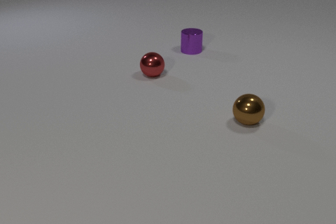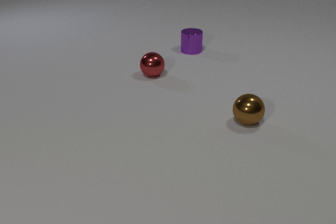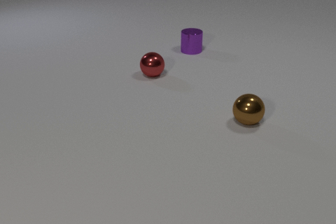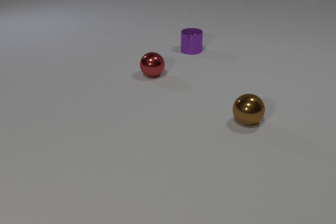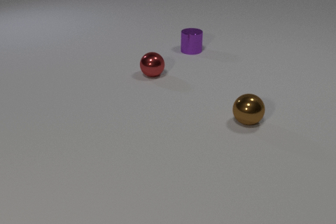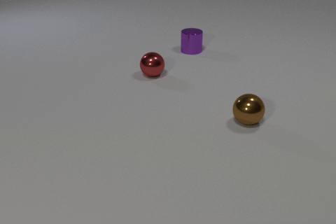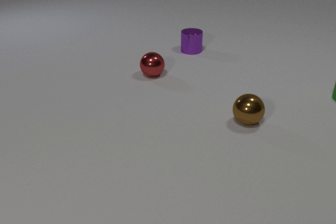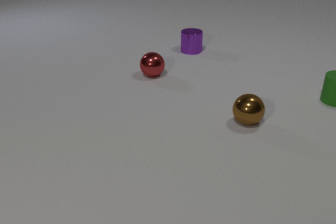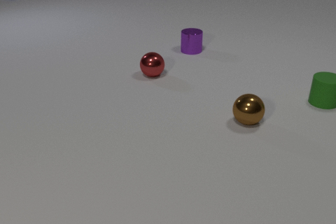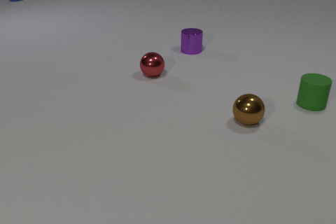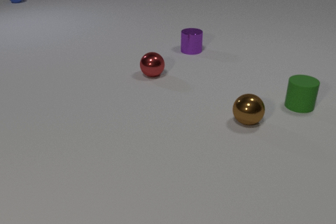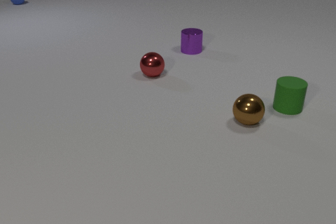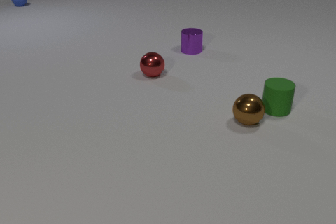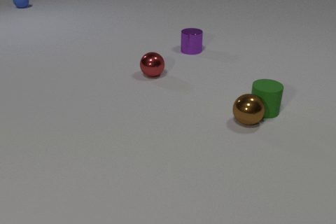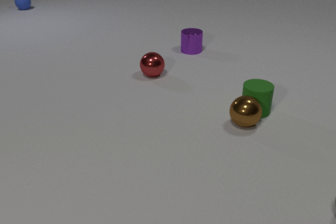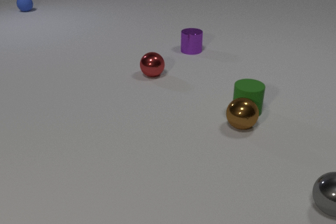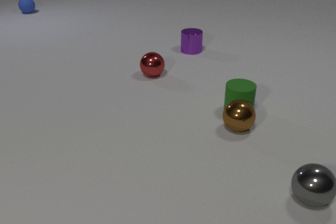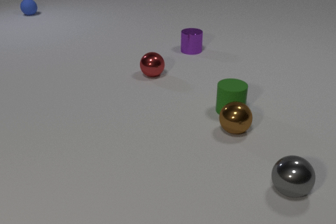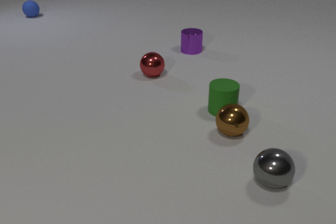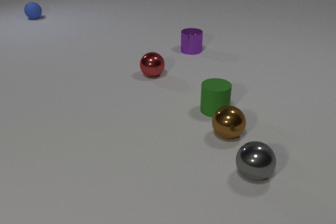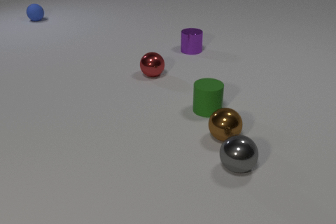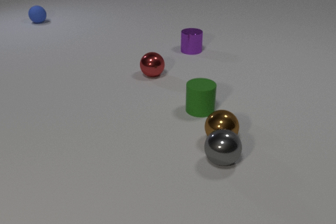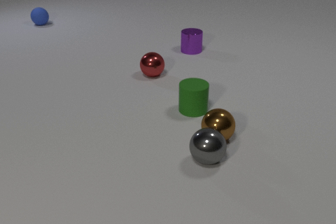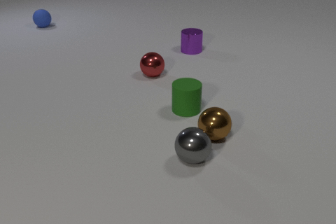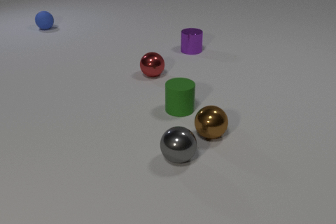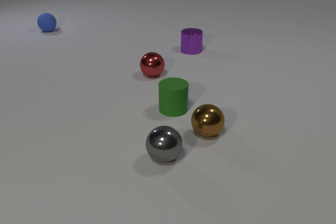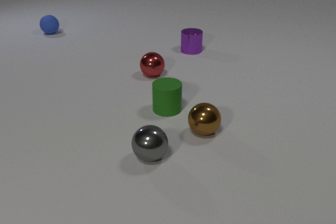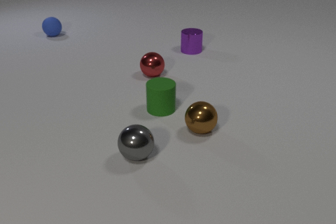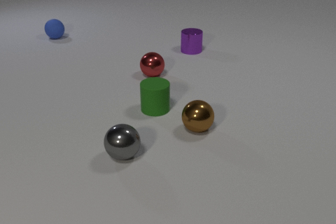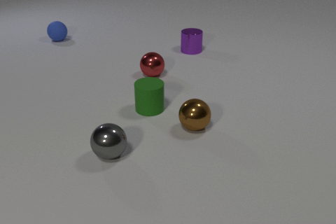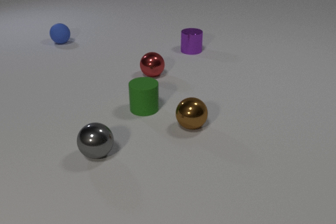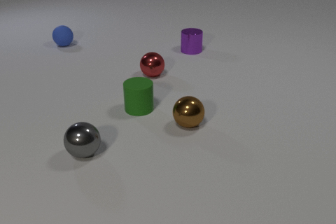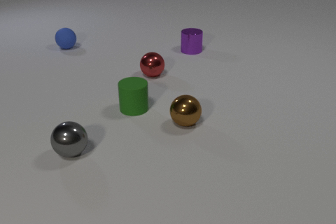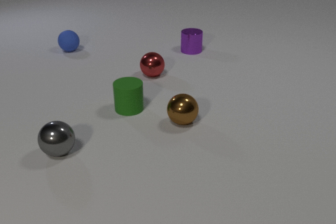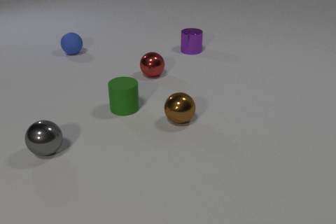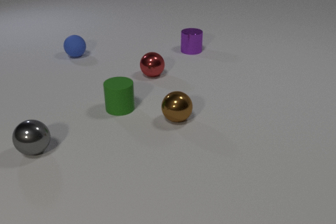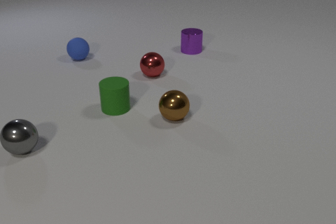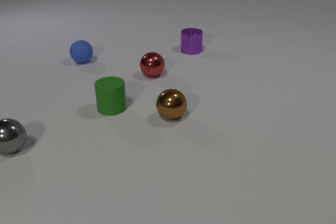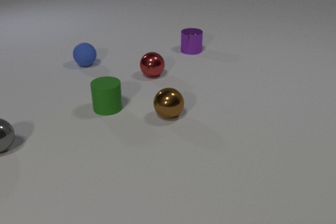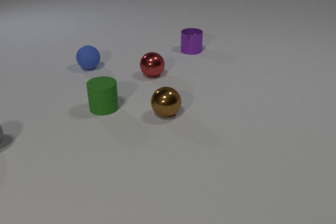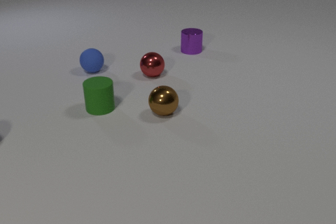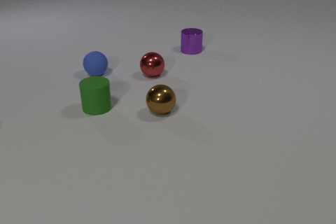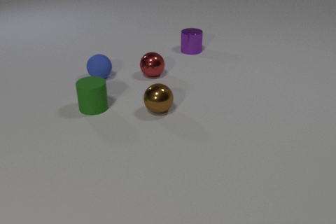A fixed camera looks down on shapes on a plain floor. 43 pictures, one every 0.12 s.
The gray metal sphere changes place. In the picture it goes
to the left.
The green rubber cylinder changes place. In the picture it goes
to the left.
0.00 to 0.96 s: The green rubber cylinder comes in at the right edge, slides to the left and toward the camera.
0.96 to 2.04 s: The green rubber cylinder slides to the left and toward the camera. The brown metal sphere rolls toward the camera and to the left. The blue rubber sphere rolls toward the camera. The gray metal sphere comes in at the right edge, rolls to the left. The green rubber cylinder and the brown metal sphere collide.
2.04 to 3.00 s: The green rubber cylinder slides to the left. The brown metal sphere rolls to the left. The blue rubber sphere rolls toward the camera. The gray metal sphere rolls to the left. The brown metal sphere and the gray metal sphere collide.
3.00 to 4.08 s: The green rubber cylinder slides to the left. The brown metal sphere rolls to the left and away from the camera. The blue rubber sphere rolls toward the camera. The gray metal sphere rolls to the left.
4.08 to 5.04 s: The green rubber cylinder slides to the left. The brown metal sphere rolls to the left and away from the camera. The blue rubber sphere rolls toward the camera. The gray metal sphere rolls to the left and away from the camera, leaves at the left edge.
What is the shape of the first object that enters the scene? cylinder.
What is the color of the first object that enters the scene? green.
What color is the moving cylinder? green.
